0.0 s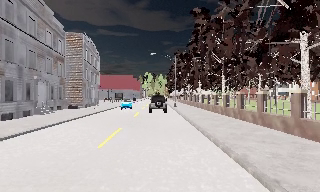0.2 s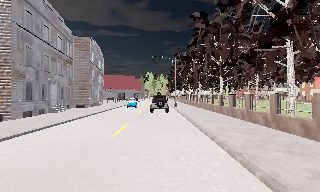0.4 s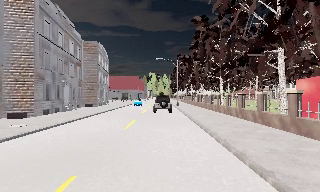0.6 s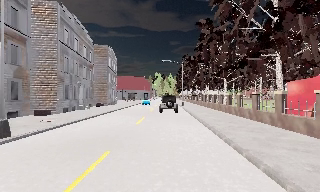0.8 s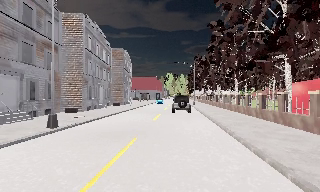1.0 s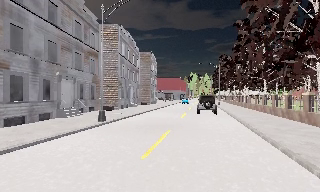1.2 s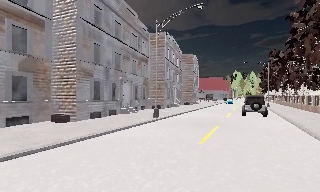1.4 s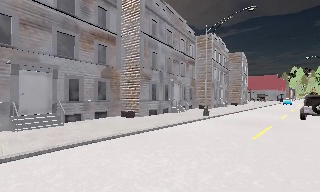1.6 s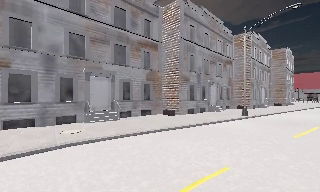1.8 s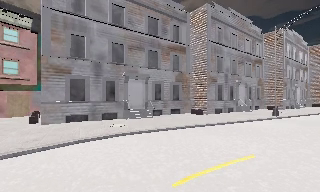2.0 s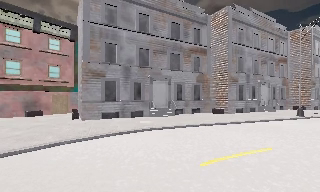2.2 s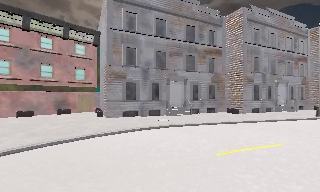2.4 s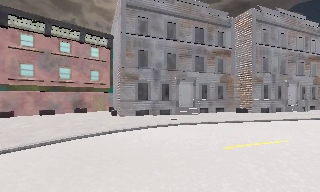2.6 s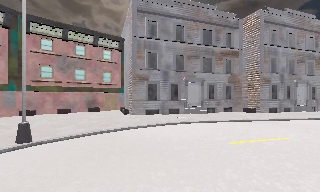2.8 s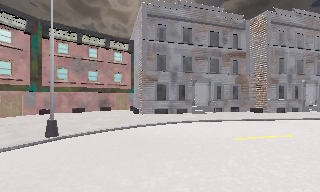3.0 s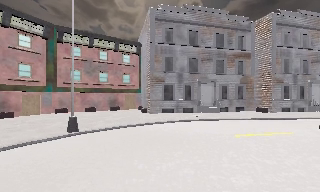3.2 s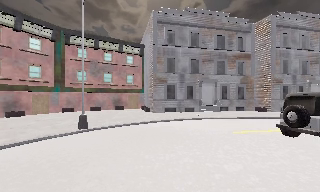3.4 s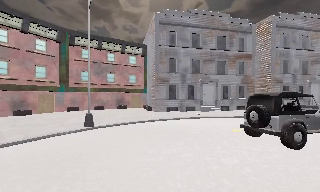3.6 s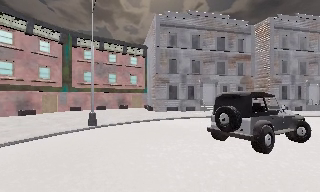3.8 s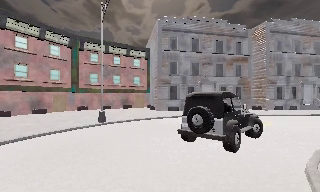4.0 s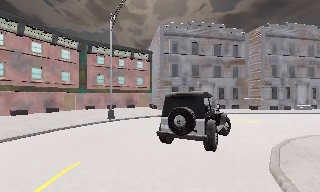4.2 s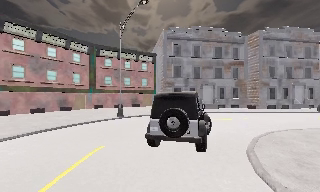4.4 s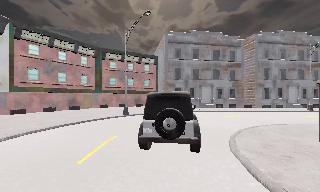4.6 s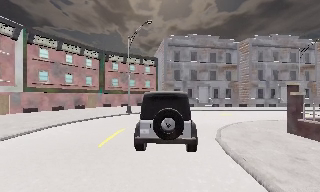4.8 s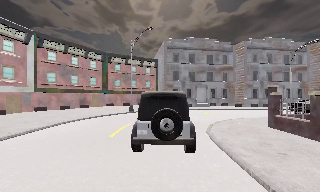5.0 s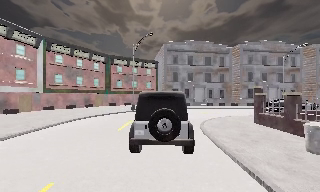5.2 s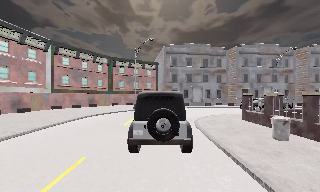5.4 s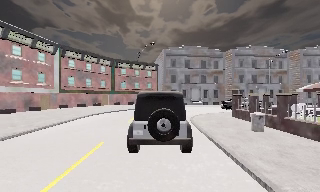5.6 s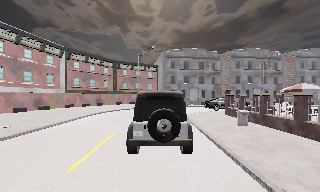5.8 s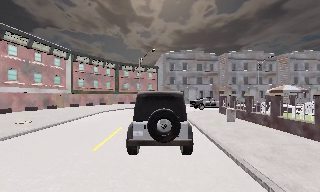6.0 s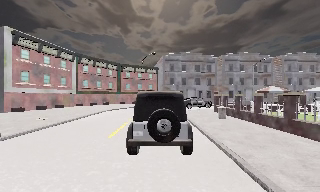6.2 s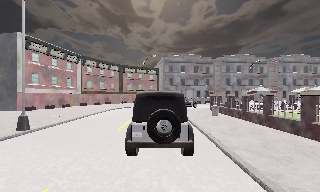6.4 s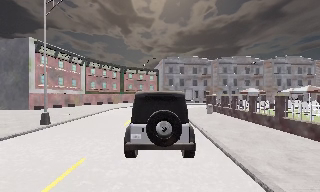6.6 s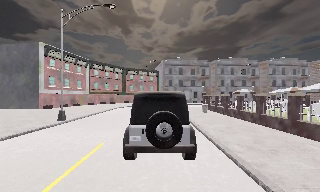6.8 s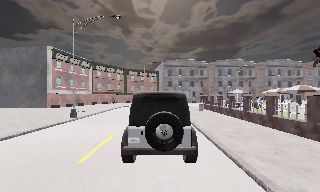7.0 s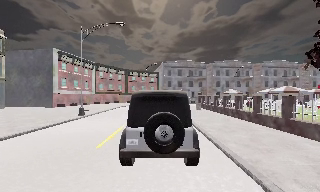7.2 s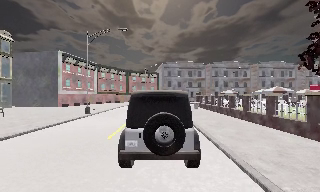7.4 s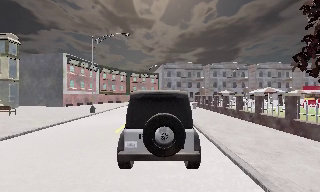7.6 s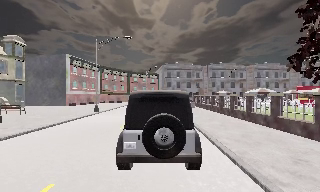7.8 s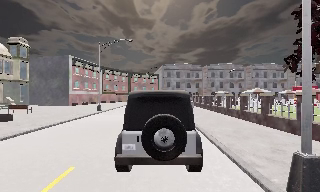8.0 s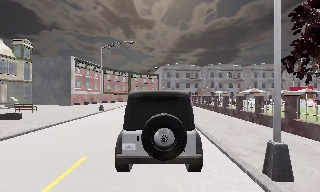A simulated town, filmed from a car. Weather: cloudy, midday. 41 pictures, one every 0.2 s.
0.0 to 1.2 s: The camera pans to its left, which is counterclockwise from overhead, by about 30 degrees. It travels backward, about 9 m, so what stands in front gets smaller.
1.2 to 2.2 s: The scene slides to the right, as the camera pans about 45 degrees to its left. It travels backward and to its left, about 6 m. It loses speed.
2.2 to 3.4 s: The scene slides to the right, as the camera pans about 10 degrees to its left. It travels backward, about 3.5 m, so what stands in front gets smaller.
3.4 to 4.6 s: The camera travels backward, about 7 m, so what stands in front gets smaller. It gains speed.
4.6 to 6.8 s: The camera travels backward, about 16 m, so what stands in front gets smaller.
6.8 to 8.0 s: The camera travels backward, about 6 m, so what stands in front gets smaller. It loses speed.
The film runs backward here.
